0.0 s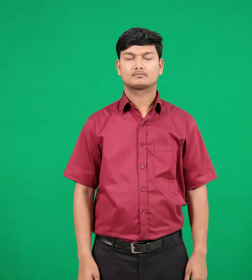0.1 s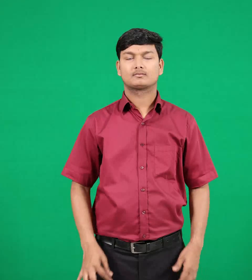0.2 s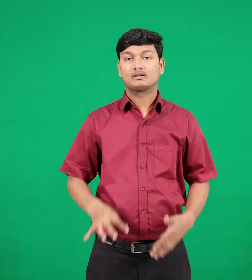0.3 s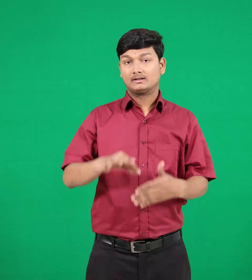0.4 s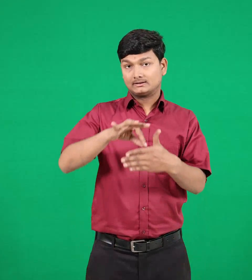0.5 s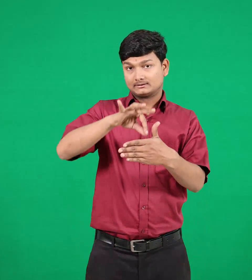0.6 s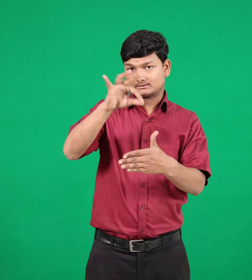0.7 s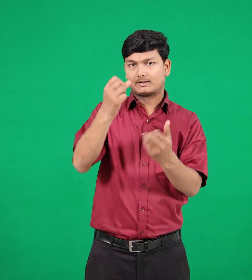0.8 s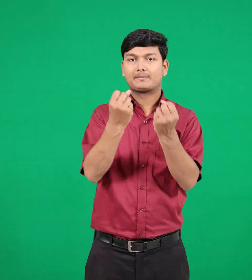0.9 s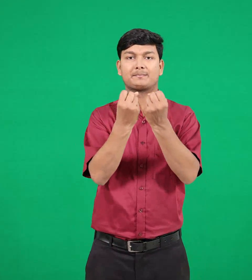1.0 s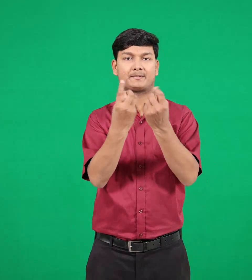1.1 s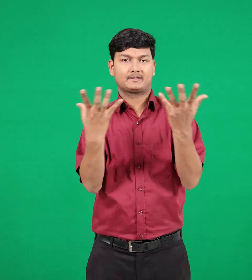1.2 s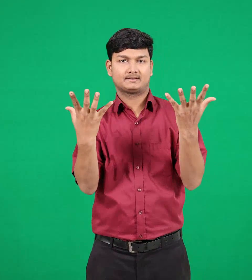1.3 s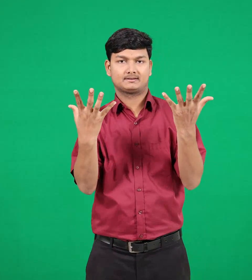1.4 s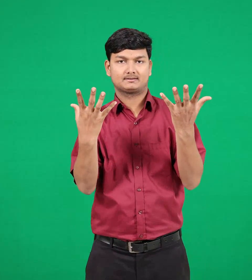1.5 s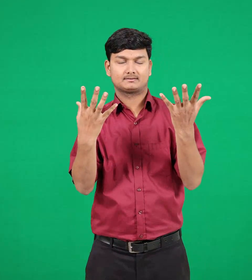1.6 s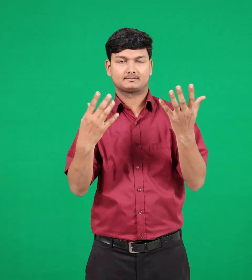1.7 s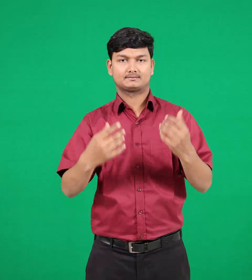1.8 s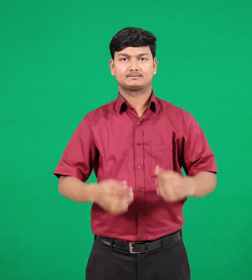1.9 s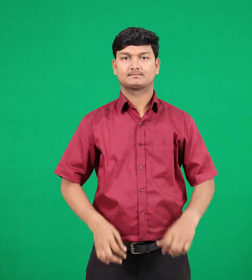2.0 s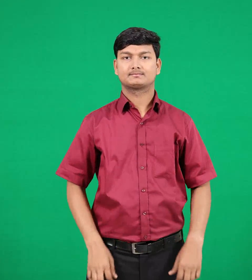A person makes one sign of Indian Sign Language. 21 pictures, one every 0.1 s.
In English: spirits
